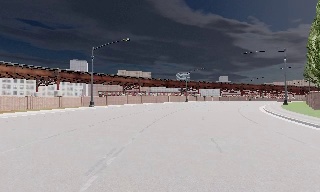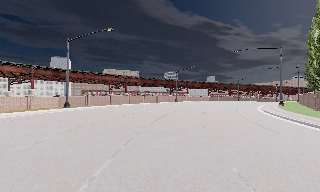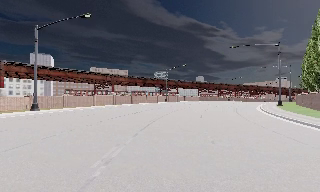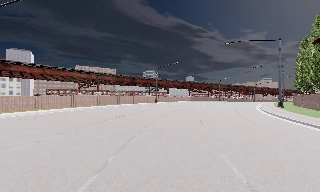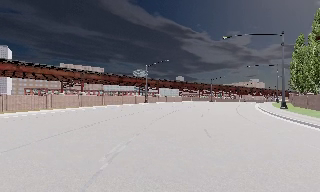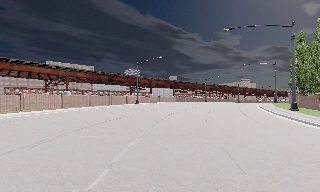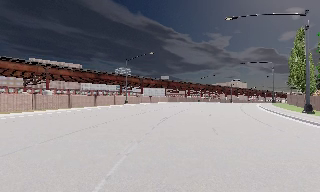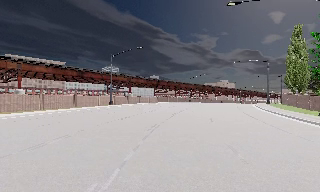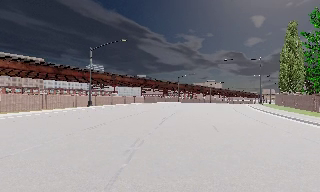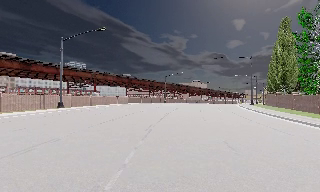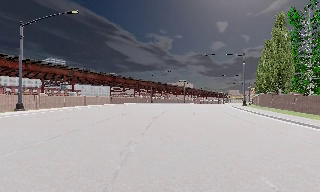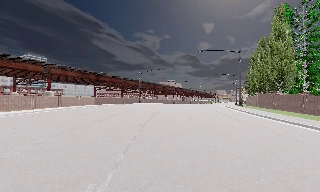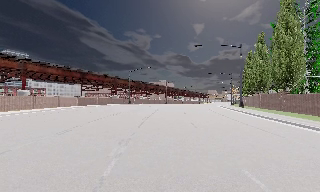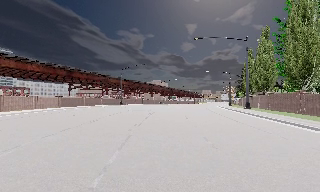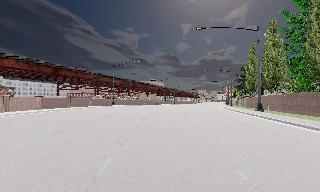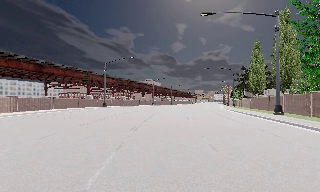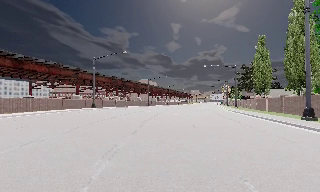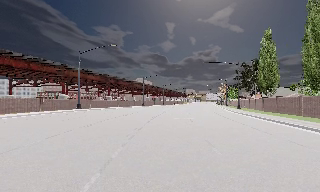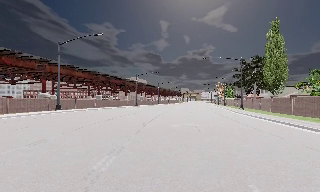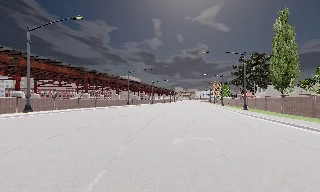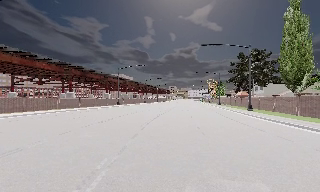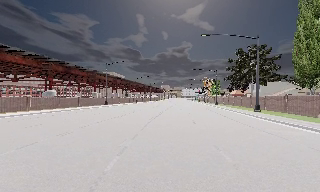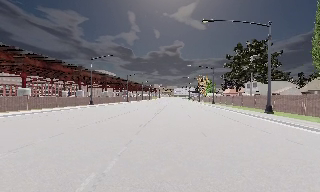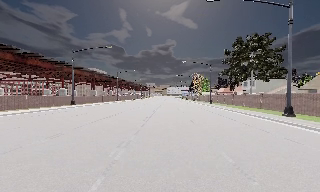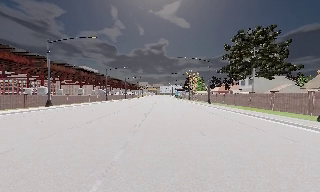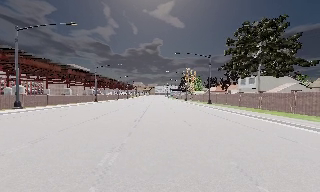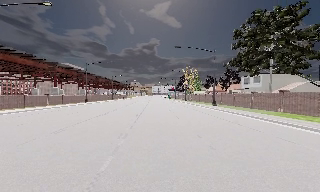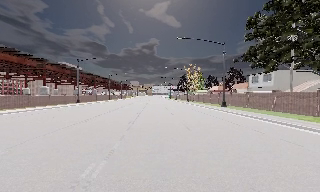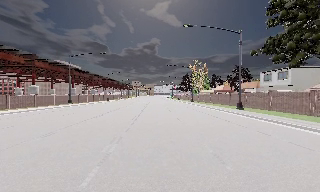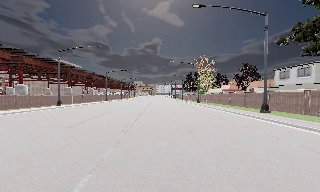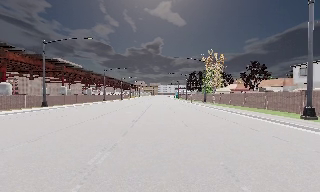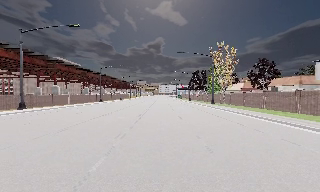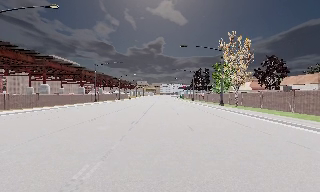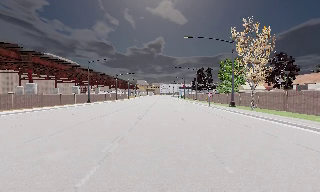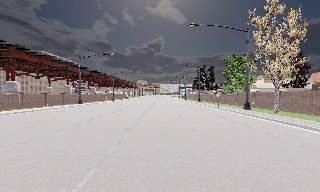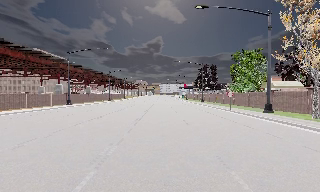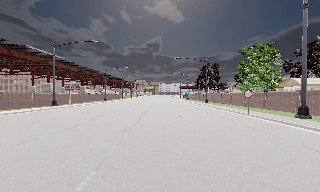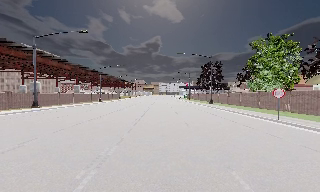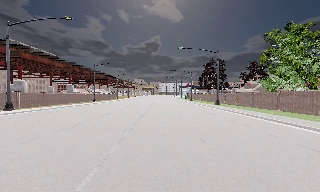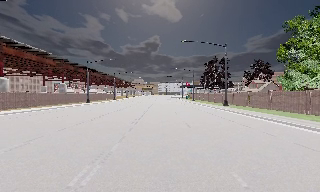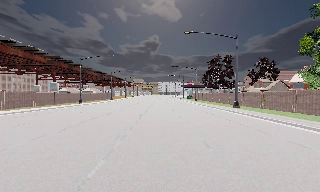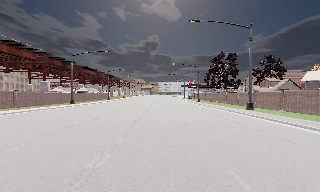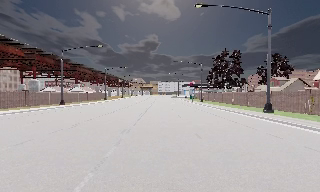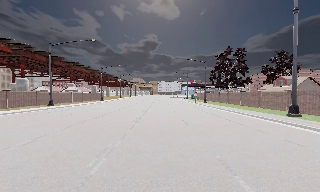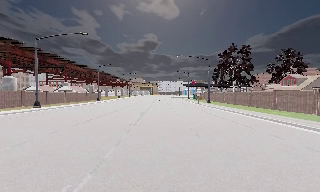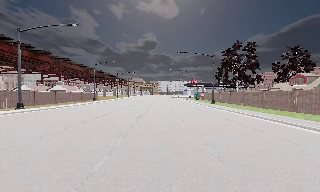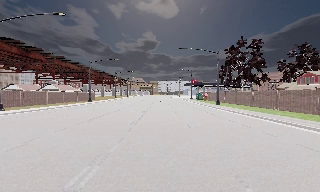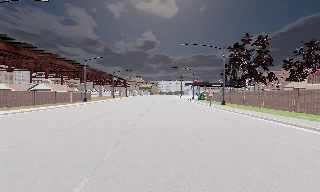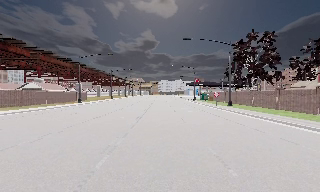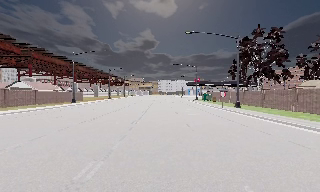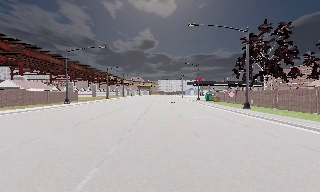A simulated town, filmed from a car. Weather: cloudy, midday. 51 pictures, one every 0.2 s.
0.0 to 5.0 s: The camera swings to its right by about 75 degrees, and the scene slides to the left. It travels forward, about 95 m.
5.0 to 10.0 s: The camera travels forward, about 90 m, so what stands in front looms larger. It loses speed.
The film runs forward here.
